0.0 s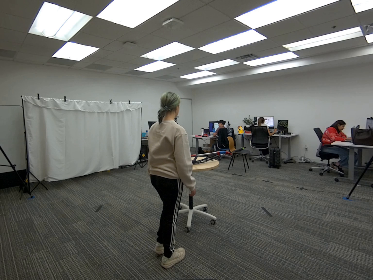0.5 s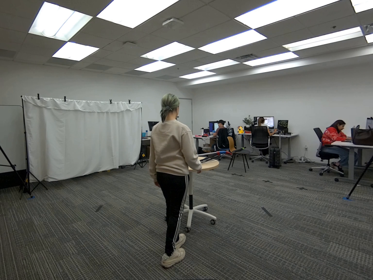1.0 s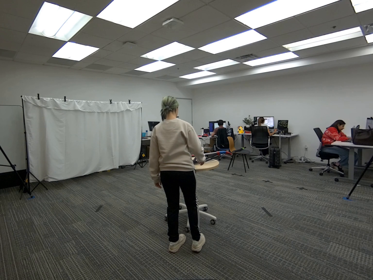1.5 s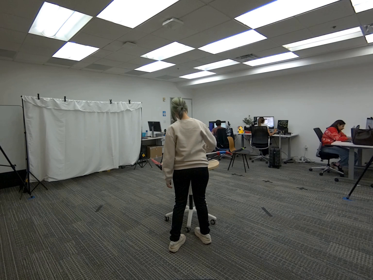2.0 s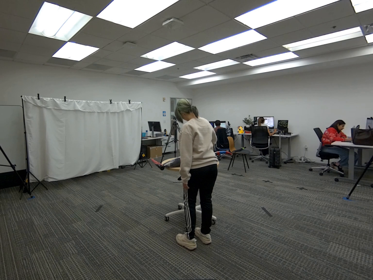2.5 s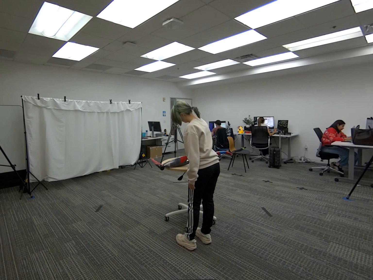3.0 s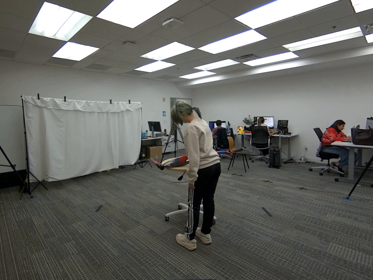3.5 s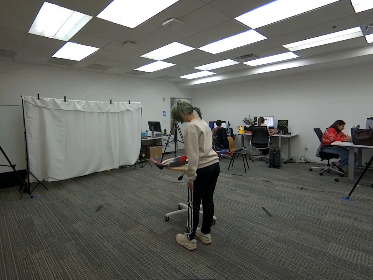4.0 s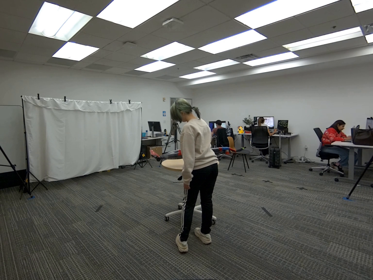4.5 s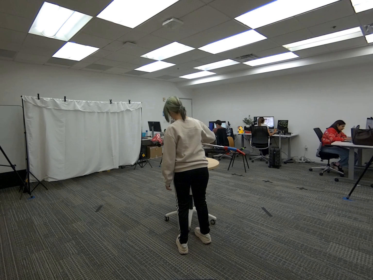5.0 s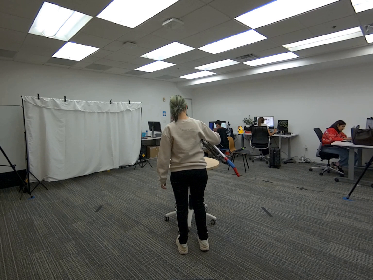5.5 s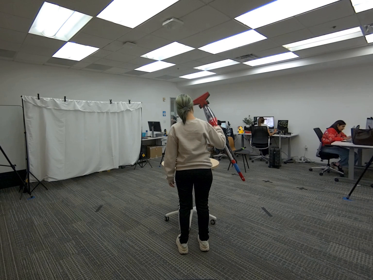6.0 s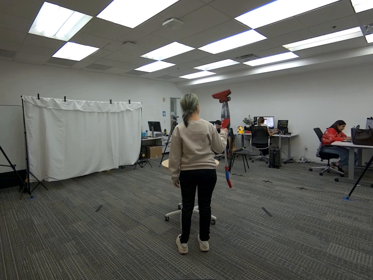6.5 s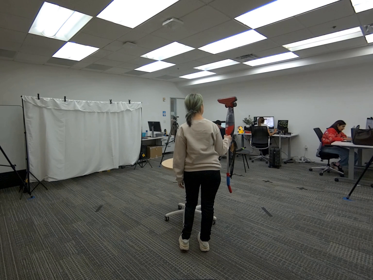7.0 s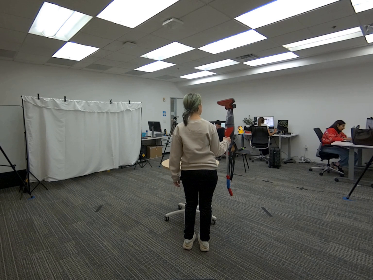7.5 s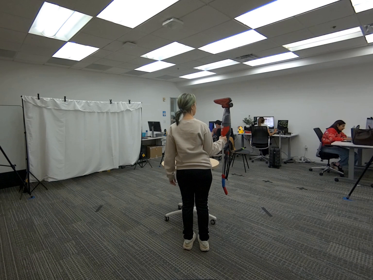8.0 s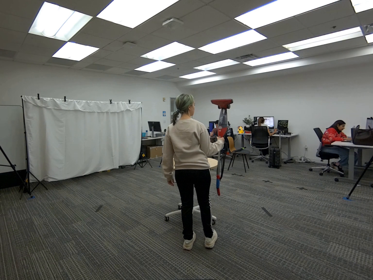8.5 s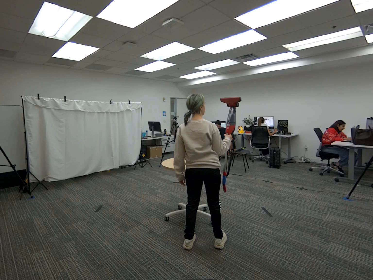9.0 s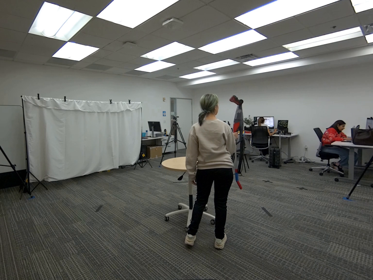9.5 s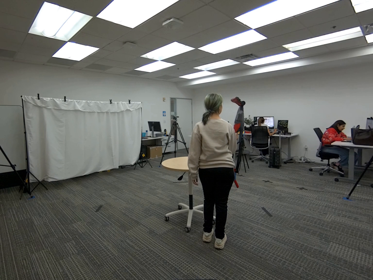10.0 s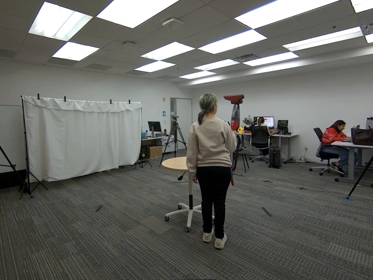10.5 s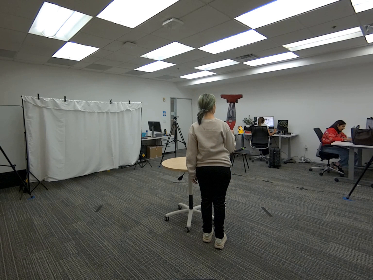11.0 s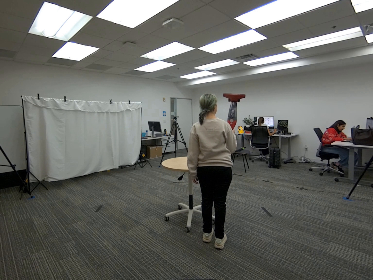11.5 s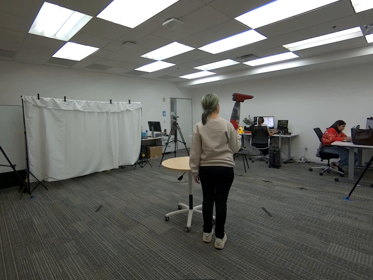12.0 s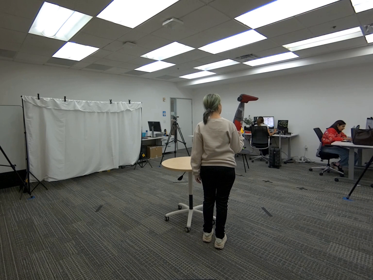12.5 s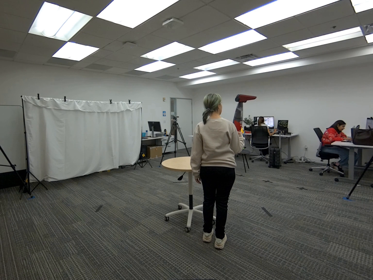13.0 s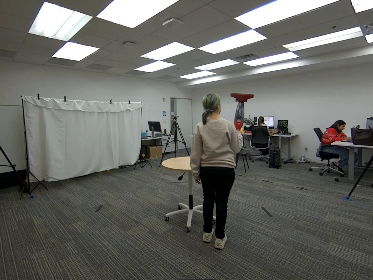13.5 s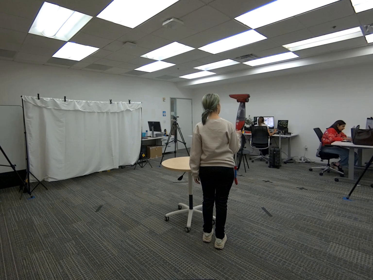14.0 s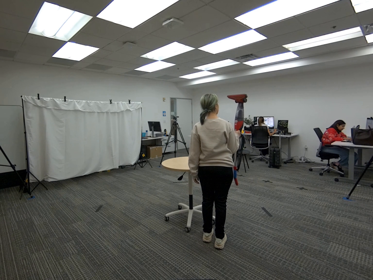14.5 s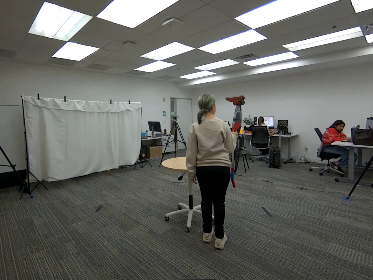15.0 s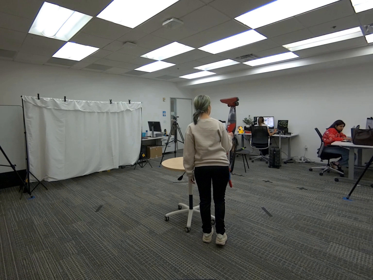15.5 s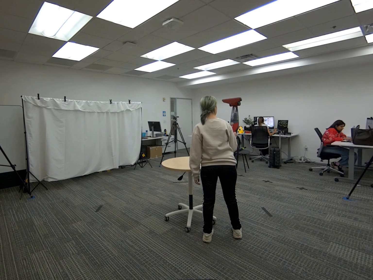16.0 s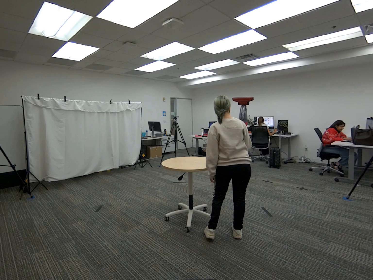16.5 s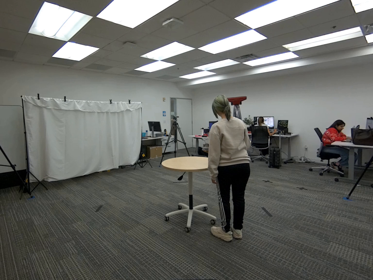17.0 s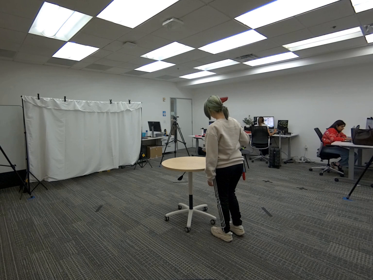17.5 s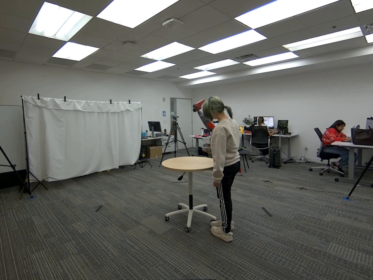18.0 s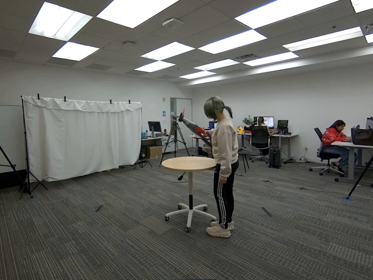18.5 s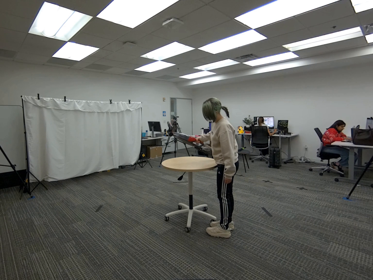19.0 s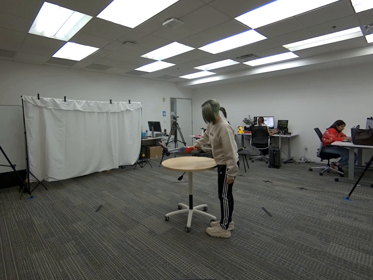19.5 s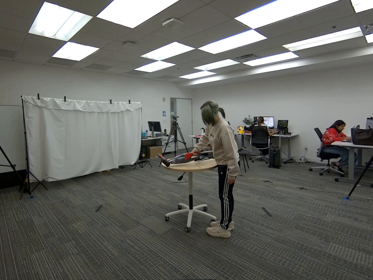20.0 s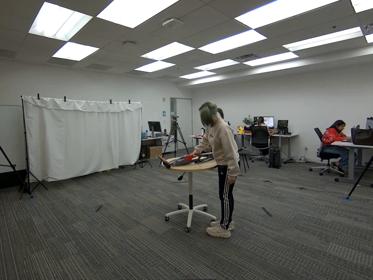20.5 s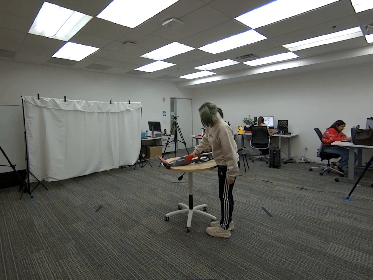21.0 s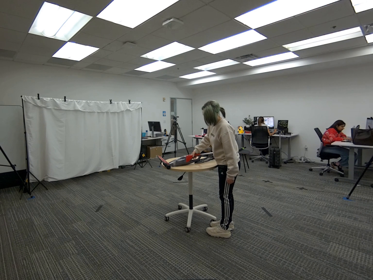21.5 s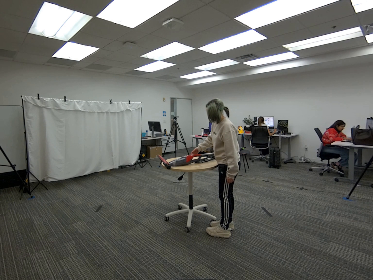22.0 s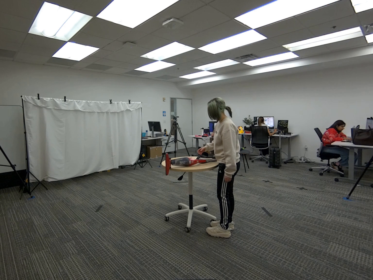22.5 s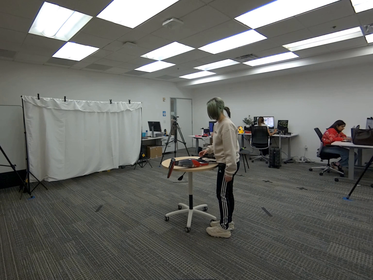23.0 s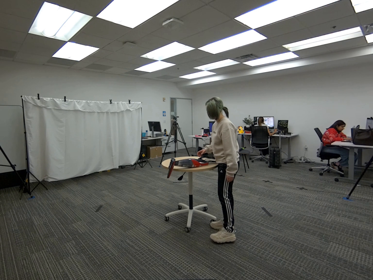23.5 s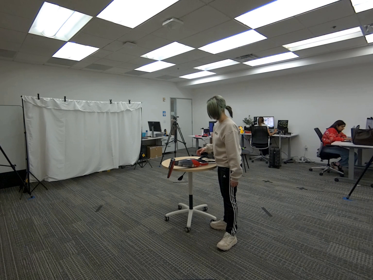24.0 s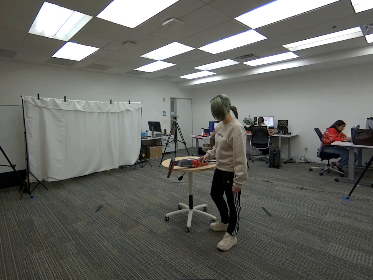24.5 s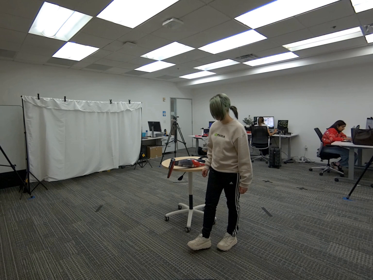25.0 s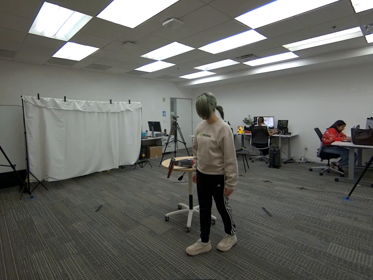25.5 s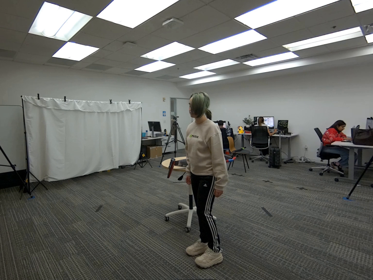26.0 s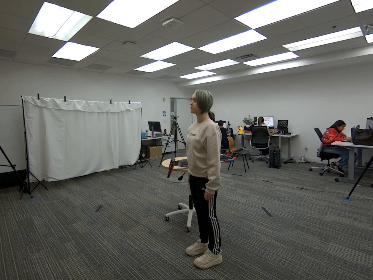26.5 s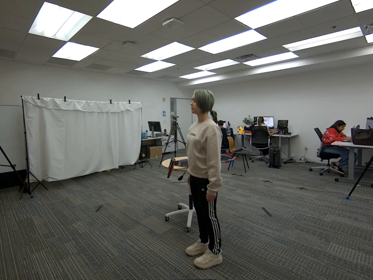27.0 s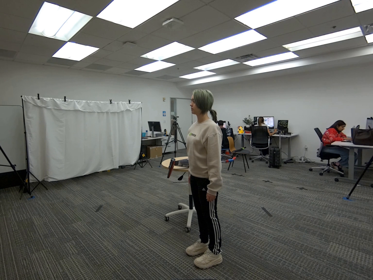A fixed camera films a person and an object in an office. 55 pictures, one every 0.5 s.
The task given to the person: Walk over to the vacuum resting on the round table and pick up the vacuum using your right hand and then rotate the vacuum so that the vacuum section is facing up and place to rest back on the round table.
